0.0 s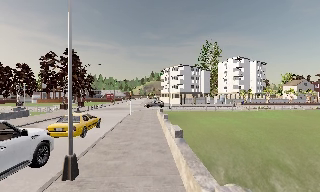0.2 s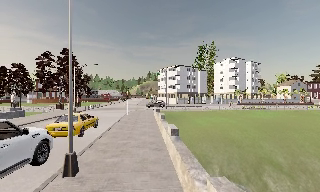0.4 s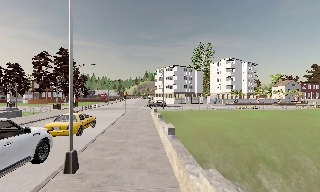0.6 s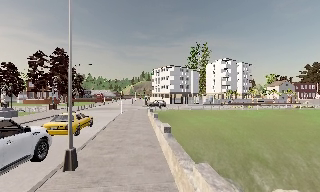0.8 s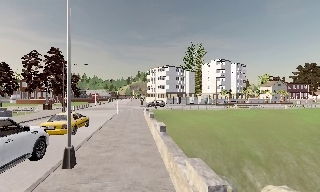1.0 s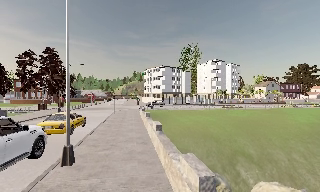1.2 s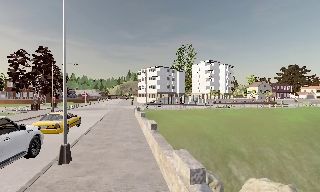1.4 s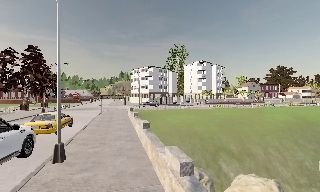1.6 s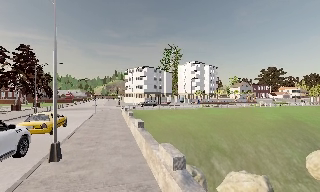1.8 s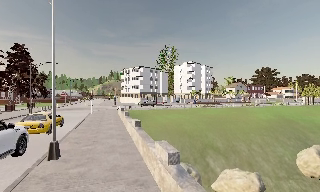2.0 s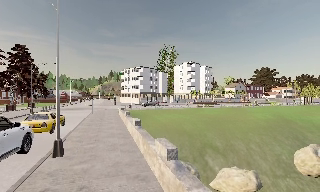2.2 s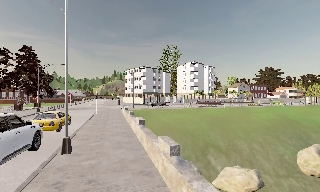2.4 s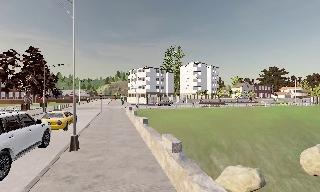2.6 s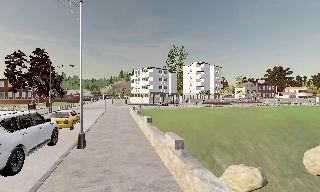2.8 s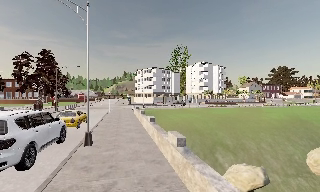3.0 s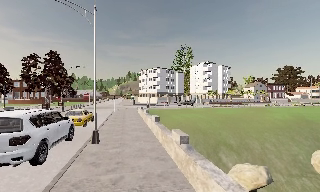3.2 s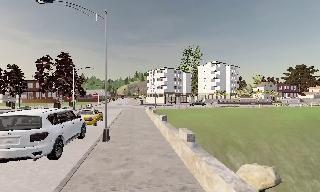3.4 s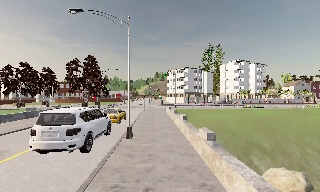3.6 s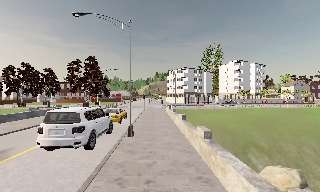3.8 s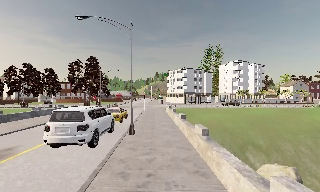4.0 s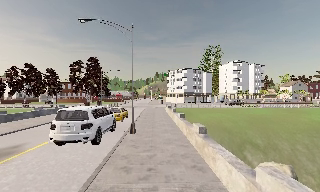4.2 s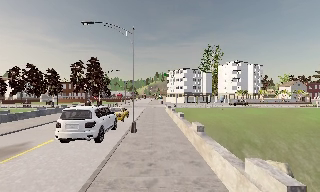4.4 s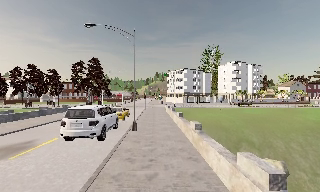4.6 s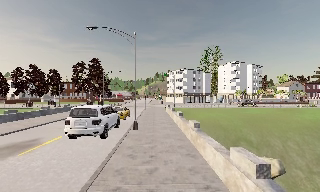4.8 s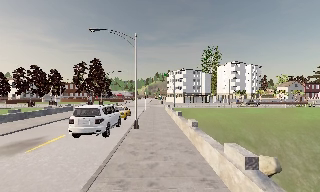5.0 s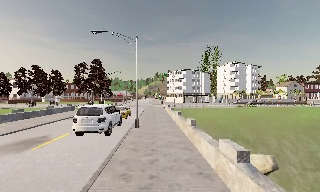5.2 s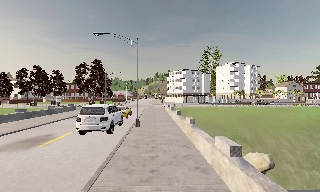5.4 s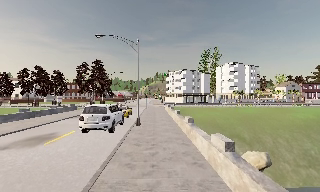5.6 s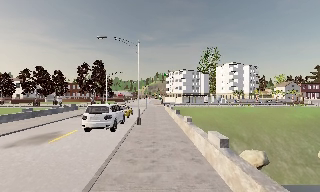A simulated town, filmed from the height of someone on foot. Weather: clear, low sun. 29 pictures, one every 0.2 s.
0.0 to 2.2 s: The camera pans to its right, which is clockwise from overhead, by about 15 degrees. It travels backward, about 3 m, so what stands in front gets smaller.
2.2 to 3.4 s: The camera pans to its left, which is counterclockwise from overhead, by about 15 degrees. It travels backward, about 2 m, so what stands in front gets smaller.
3.4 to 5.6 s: The camera travels backward, about 4.5 m, so what stands in front gets smaller.
The film runs backward here.
